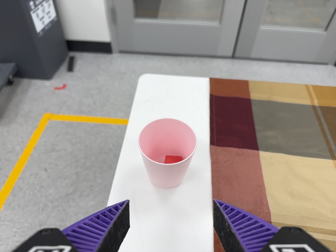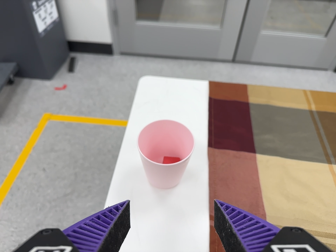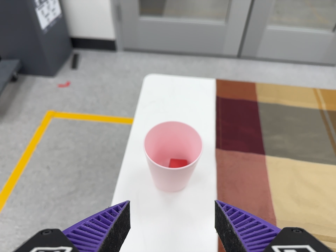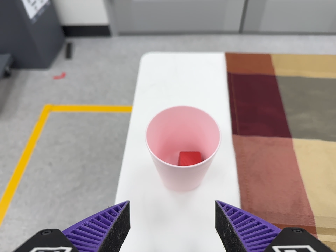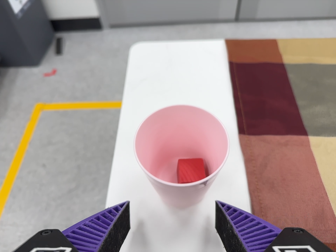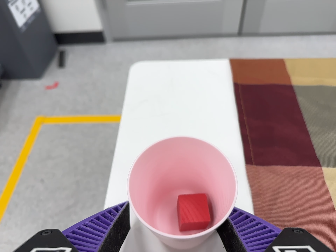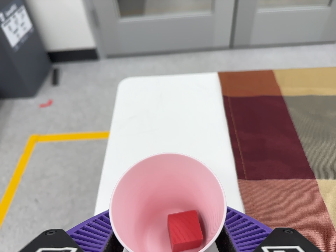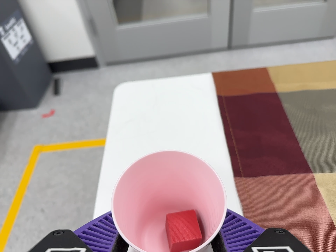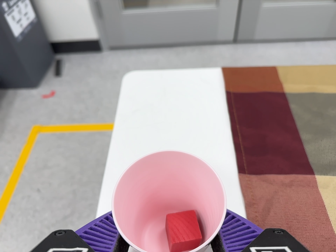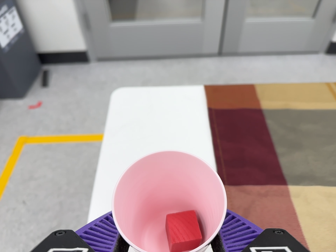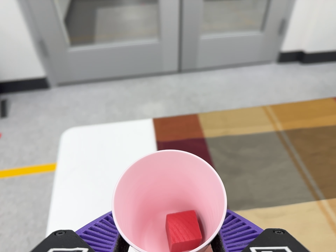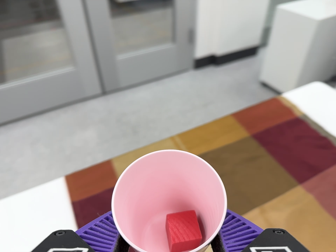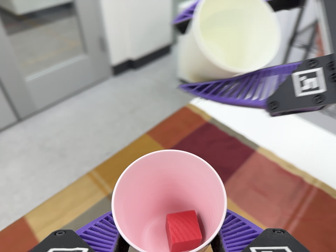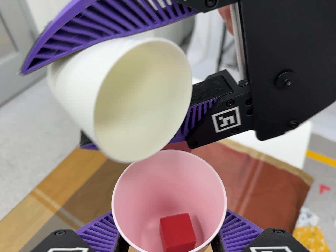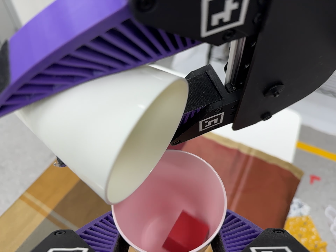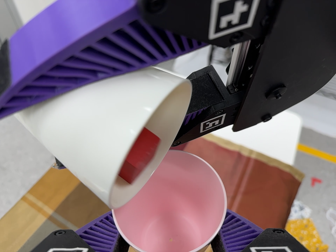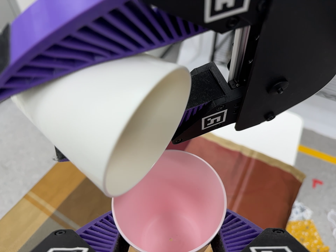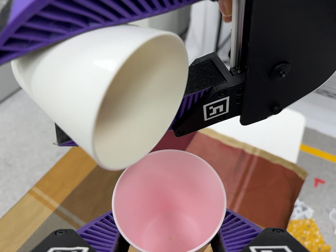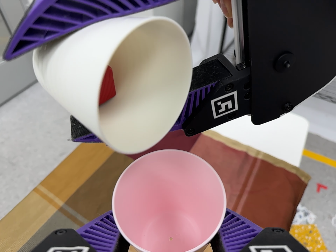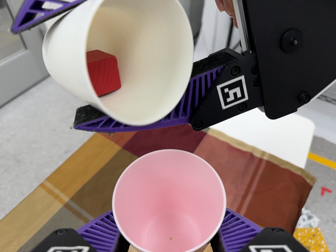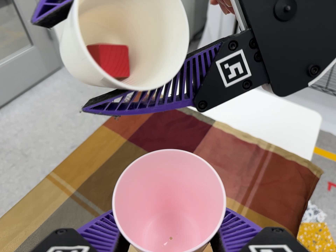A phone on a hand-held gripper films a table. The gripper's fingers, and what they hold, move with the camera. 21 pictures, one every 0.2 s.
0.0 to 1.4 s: The camera travels forward, about 16 cm, so what stands in front looms larger. It rolls about its line of sight by about 10 degrees, and the scene rotates counterclockwise.
1.4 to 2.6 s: The camera pans to its right by about 45 degrees. It travels toward the top of its view and to its right, about 24 cm, so close, fixed things drift downward. It rolls about its line of sight by about 35 degrees, and the scene rotates counterclockwise.
2.6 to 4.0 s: The camera shifts only a little, or ends up much as it began.
The film runs backward here.
